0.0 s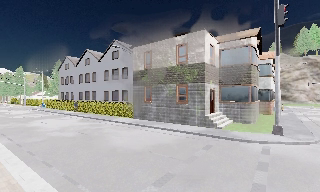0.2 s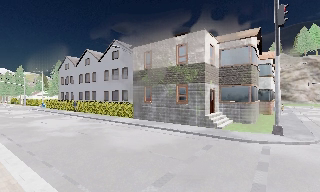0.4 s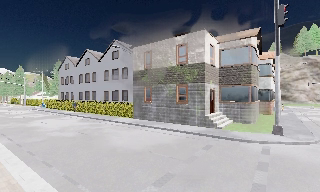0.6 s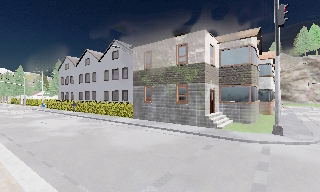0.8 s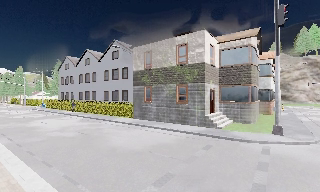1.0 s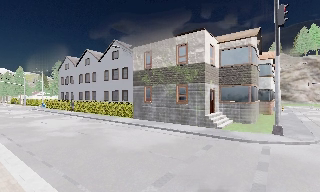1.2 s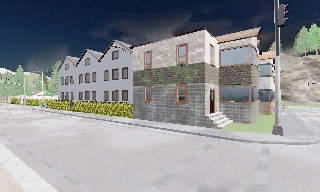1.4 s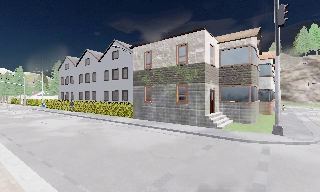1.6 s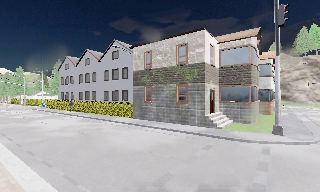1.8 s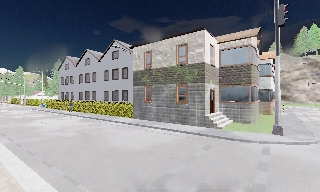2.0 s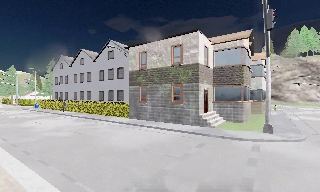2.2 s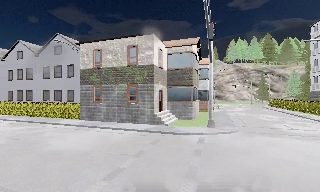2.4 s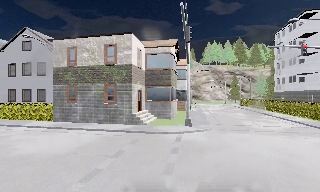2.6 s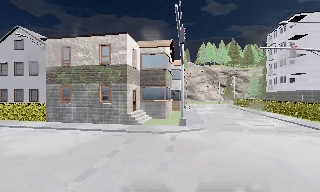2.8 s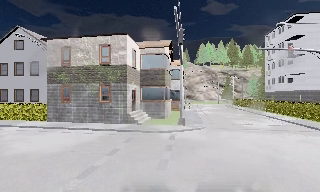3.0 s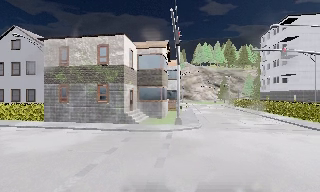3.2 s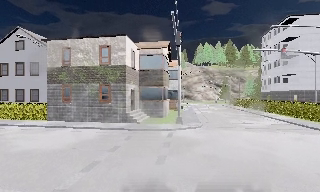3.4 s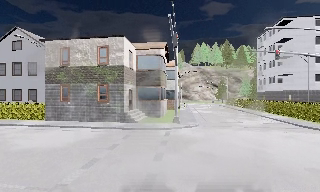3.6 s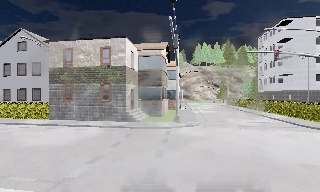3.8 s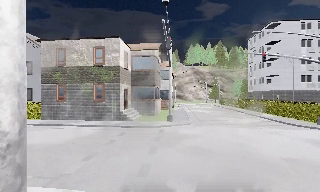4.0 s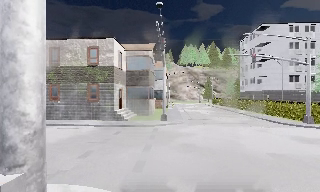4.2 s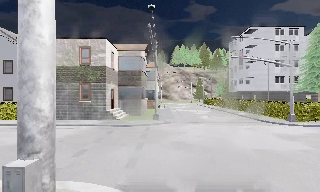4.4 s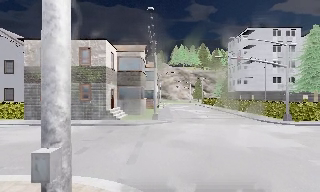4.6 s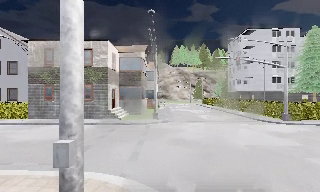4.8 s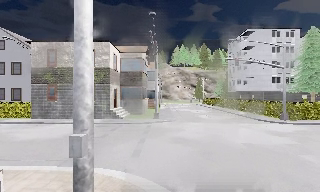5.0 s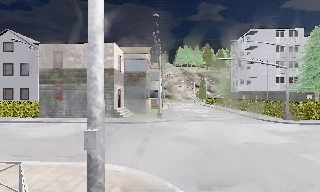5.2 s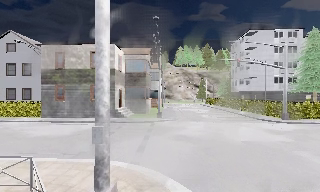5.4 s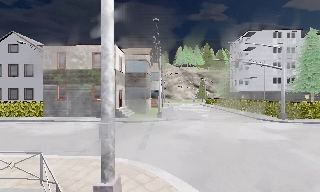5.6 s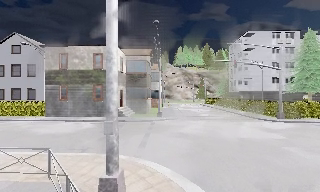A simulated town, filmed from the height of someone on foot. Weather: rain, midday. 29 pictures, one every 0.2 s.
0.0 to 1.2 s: The camera keeps its place and its aim.
1.2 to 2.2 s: The scene slides to the left, as the camera pans about 15 degrees to its right. It travels backward, about 0.5 m, so what stands in front gets smaller. It gains speed.
2.2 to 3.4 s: The scene slides to the left, as the camera pans about 10 degrees to its right. It travels backward, about 1 m, so what stands in front gets smaller.
3.4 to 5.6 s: The camera travels backward, about 3.5 m, so what stands in front gets smaller.
The film runs backward here.
